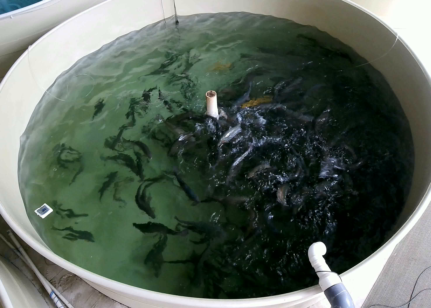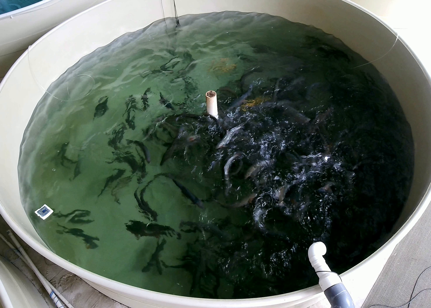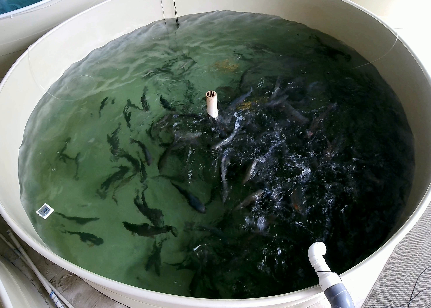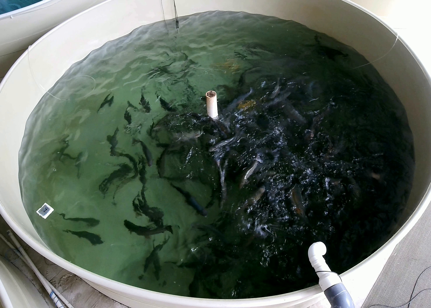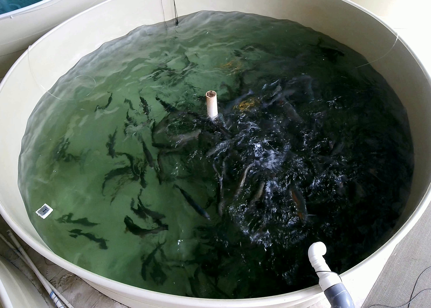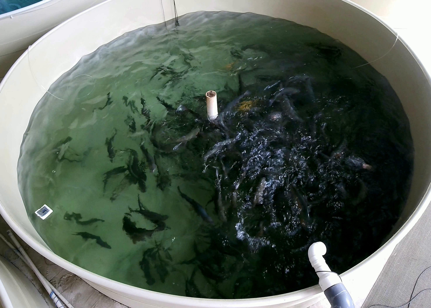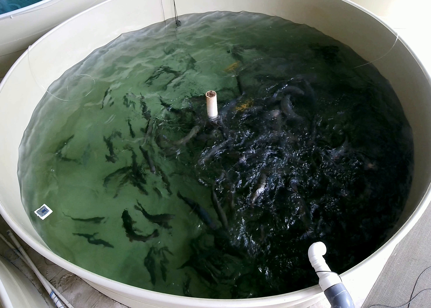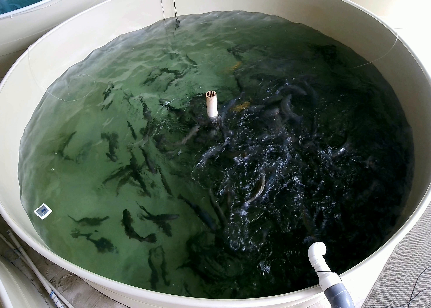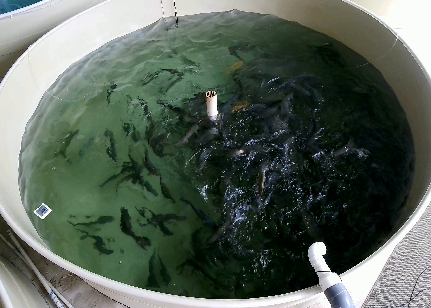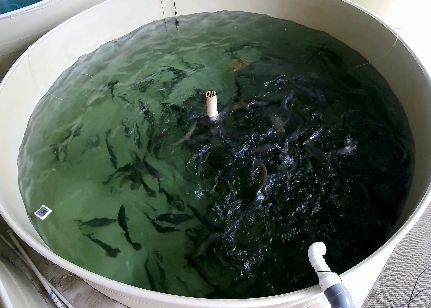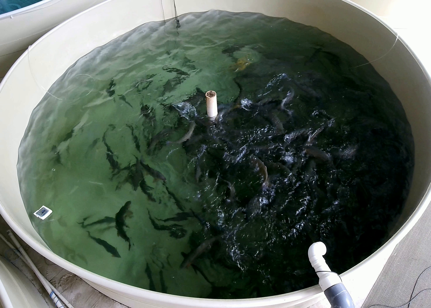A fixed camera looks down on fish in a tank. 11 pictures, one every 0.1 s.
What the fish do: Strong feeding.
